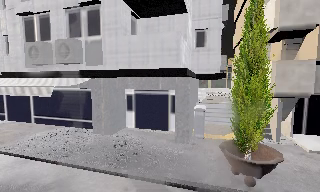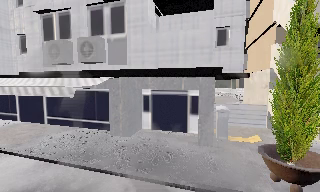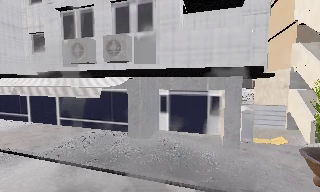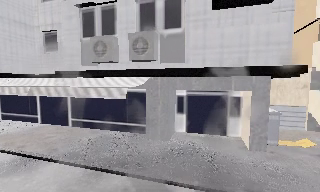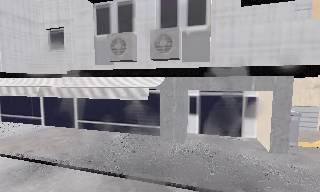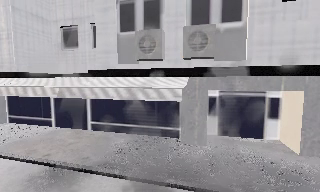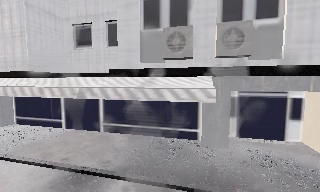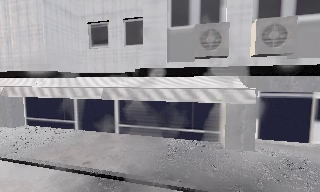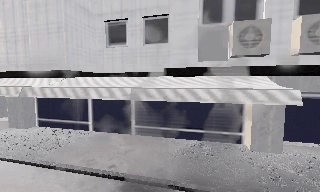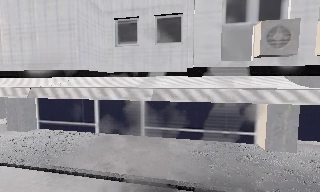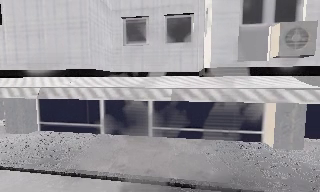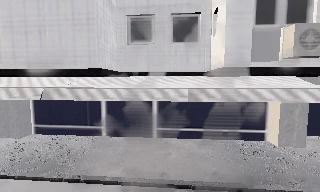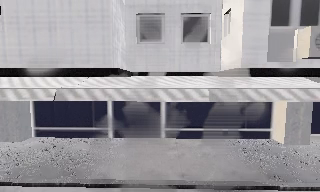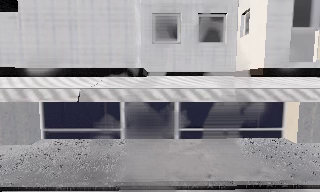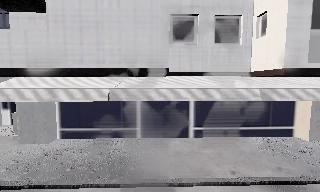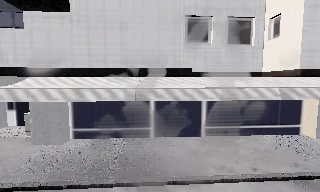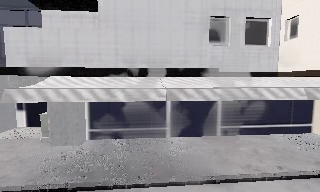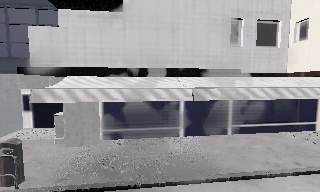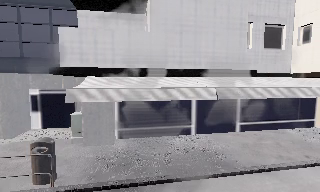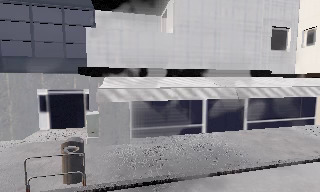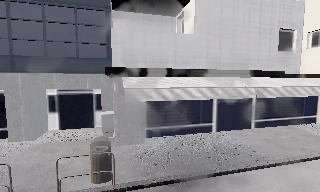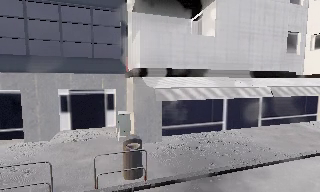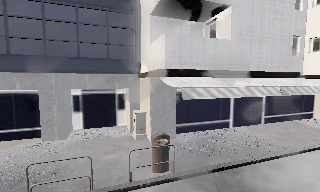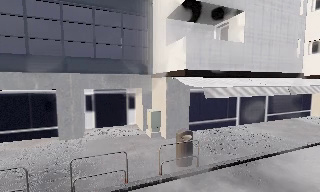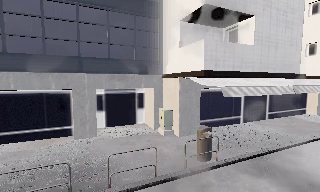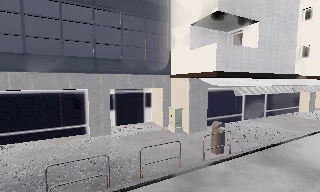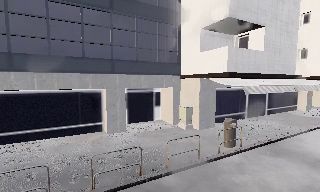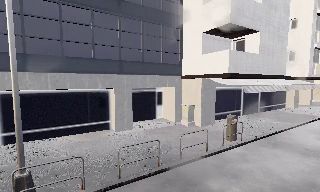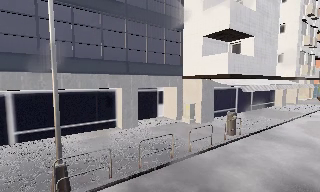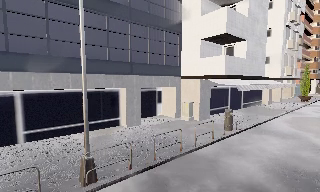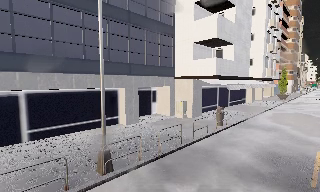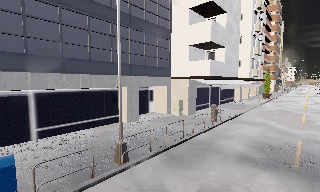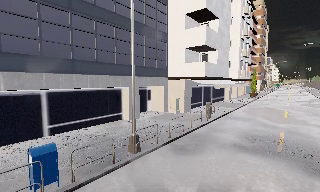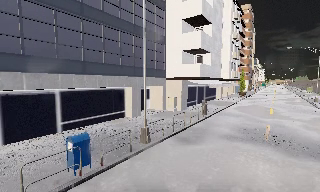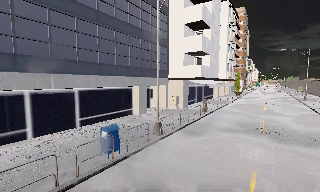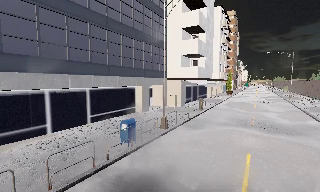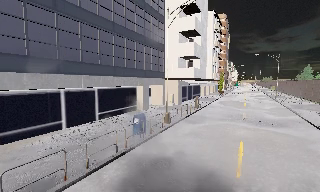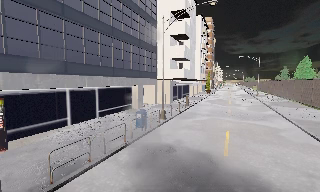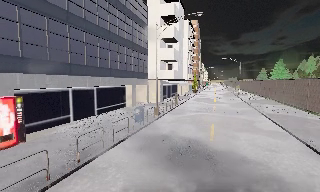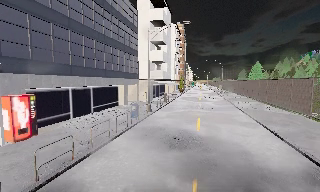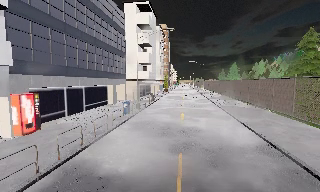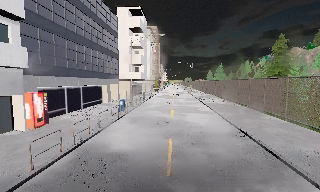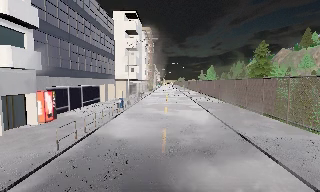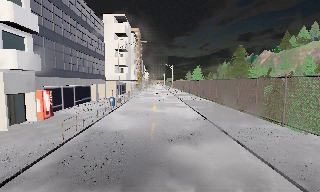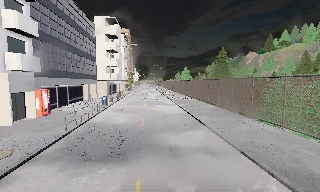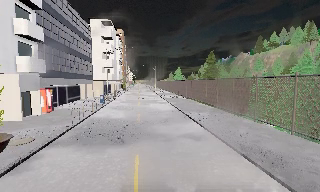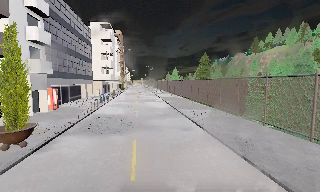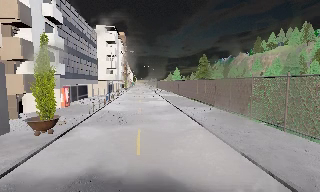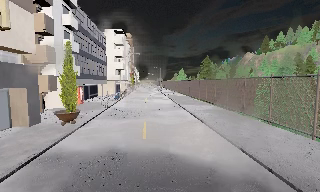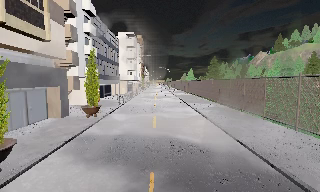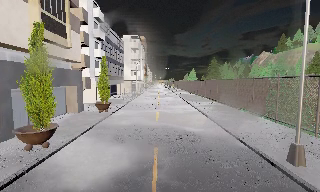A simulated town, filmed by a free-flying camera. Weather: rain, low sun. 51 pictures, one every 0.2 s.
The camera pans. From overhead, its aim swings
clockwise.
0.0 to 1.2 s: The camera travels to its left, about 6 m, so close, fixed things drift to the right.
1.2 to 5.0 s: The camera pans to its right, which is clockwise from overhead, by about 40 degrees. It travels to its left, about 18 m, so close, fixed things drift to the right.
5.0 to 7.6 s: The camera pans to its right, which is clockwise from overhead, by about 45 degrees. It travels backward and to its left, about 15 m.
7.6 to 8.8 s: The camera swings to its right by about 25 degrees, and the scene slides to the left. It travels backward, about 10 m, so what stands in front gets smaller.
8.8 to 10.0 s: The camera travels backward, about 10 m, so what stands in front gets smaller.
The film runs backward here.
